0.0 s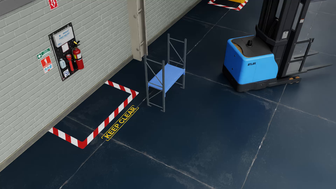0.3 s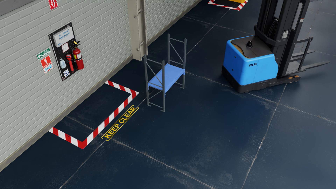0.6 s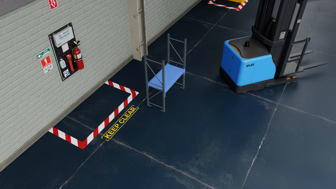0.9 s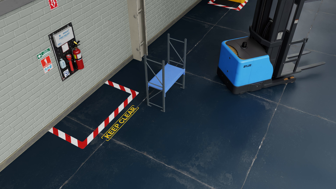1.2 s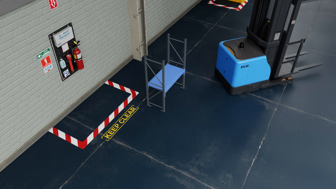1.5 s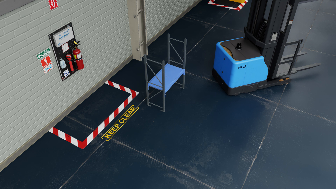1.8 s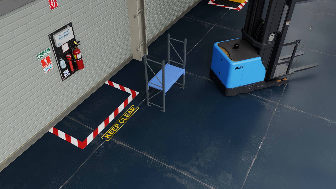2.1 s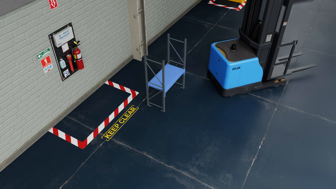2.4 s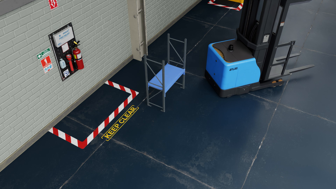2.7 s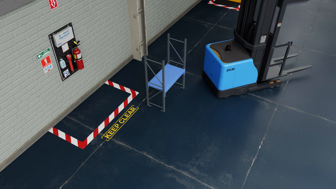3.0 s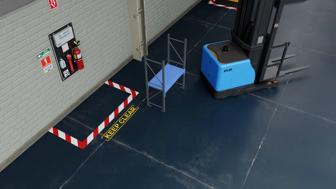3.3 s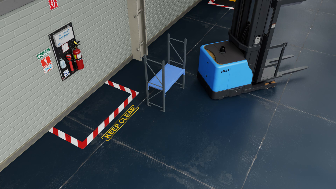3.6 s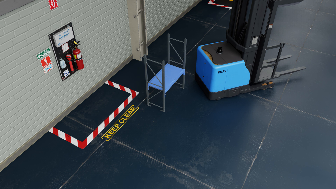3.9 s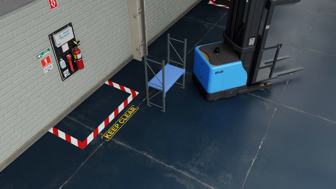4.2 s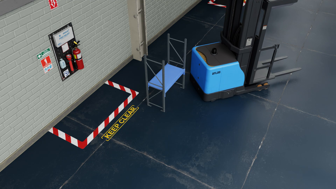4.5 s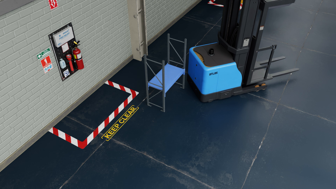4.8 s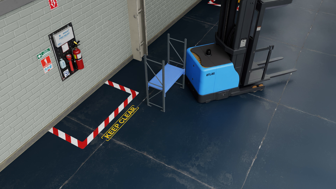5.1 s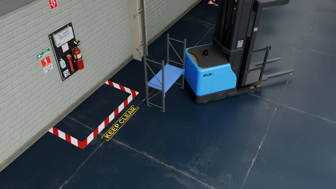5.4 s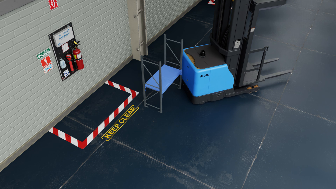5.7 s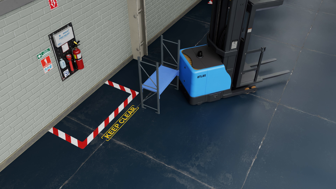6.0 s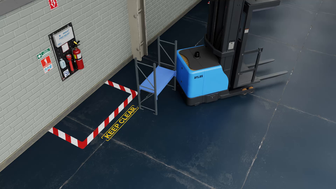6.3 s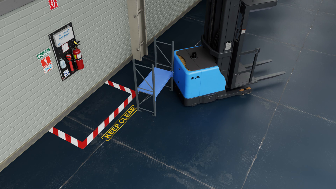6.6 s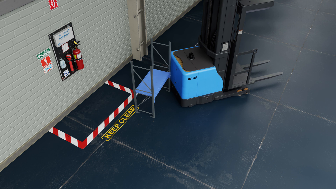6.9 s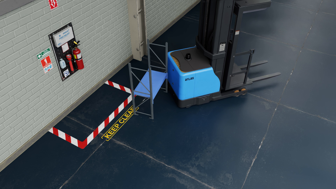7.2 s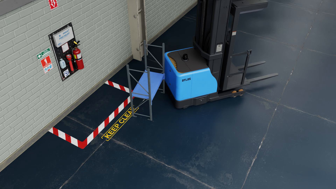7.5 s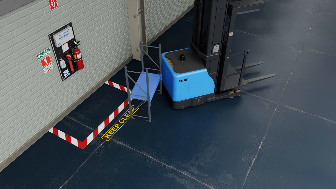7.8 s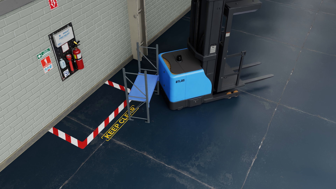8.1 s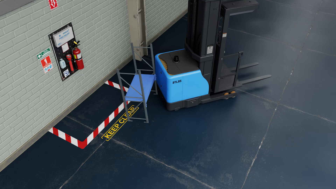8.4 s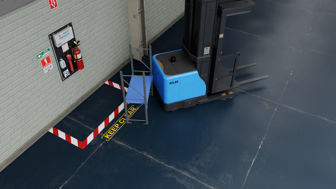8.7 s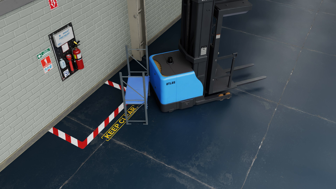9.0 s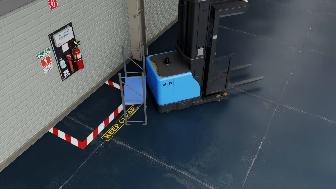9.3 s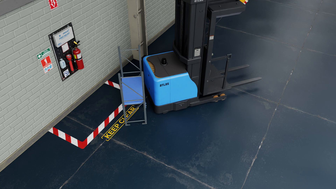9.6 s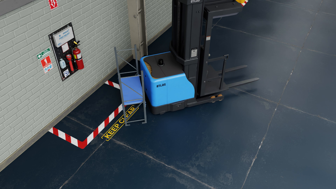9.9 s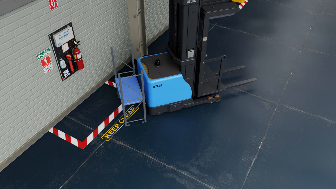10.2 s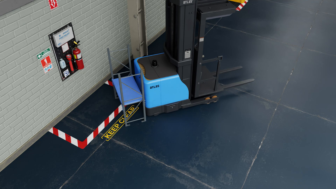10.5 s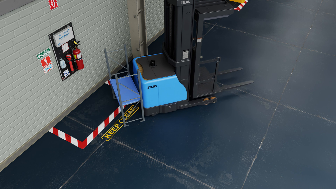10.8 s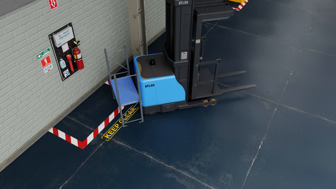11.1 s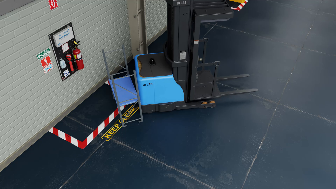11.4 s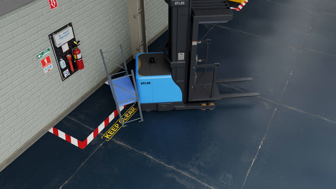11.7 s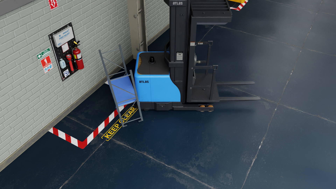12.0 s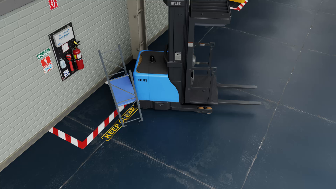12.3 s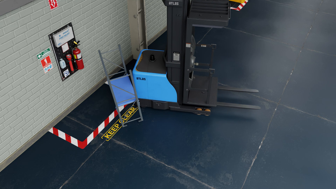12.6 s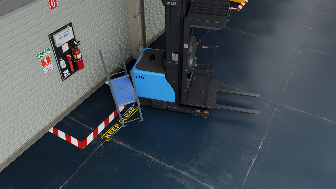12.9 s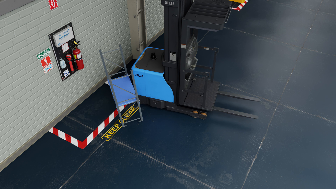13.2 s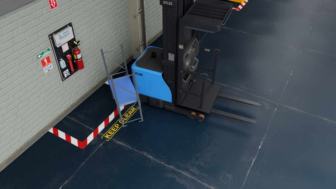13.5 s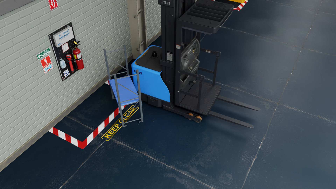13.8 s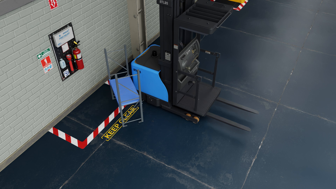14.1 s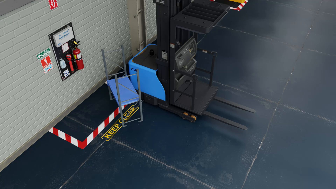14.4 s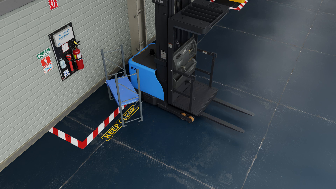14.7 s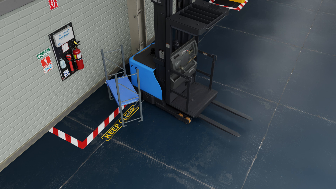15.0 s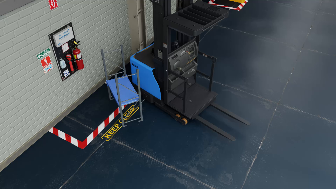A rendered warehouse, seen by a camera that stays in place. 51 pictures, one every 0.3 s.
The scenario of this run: A forklift runs into an object in its way.
